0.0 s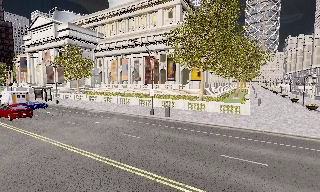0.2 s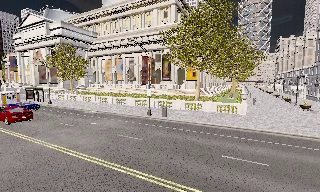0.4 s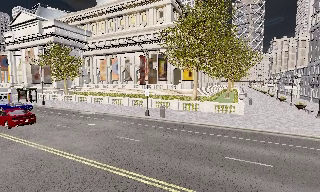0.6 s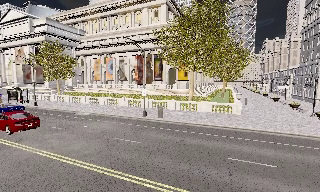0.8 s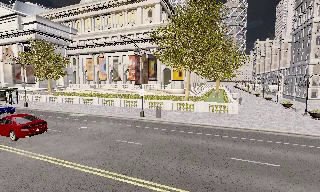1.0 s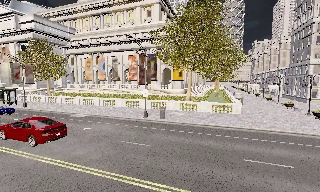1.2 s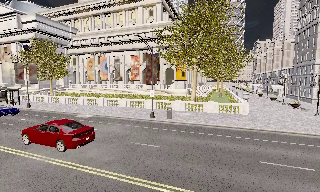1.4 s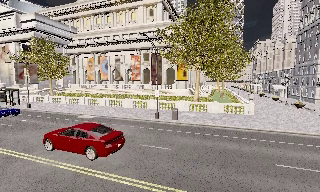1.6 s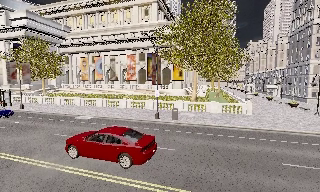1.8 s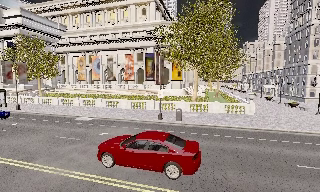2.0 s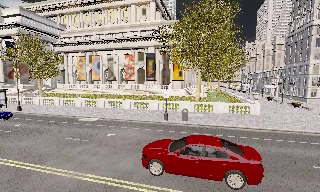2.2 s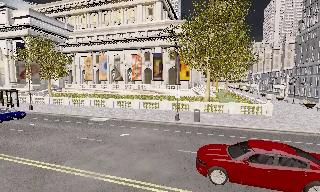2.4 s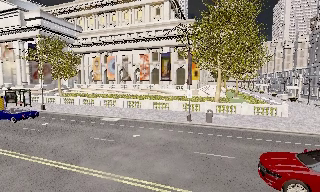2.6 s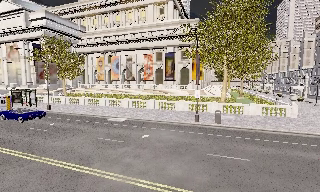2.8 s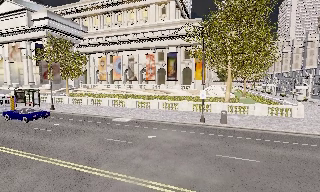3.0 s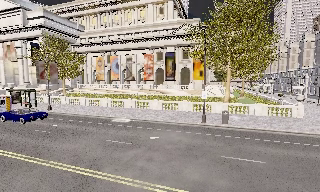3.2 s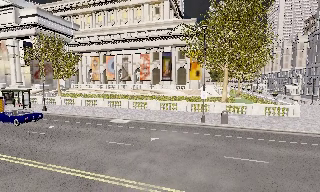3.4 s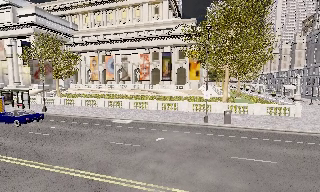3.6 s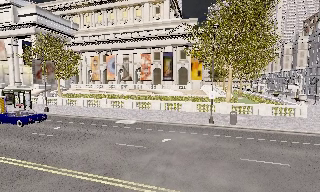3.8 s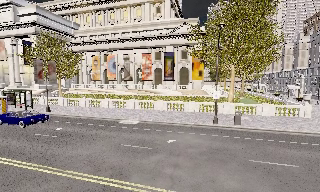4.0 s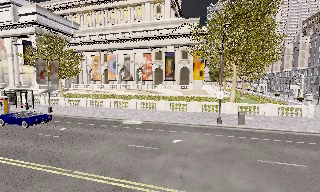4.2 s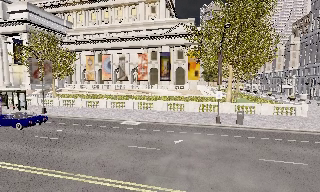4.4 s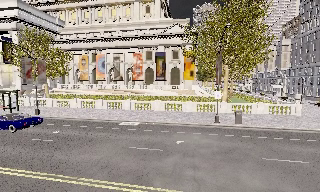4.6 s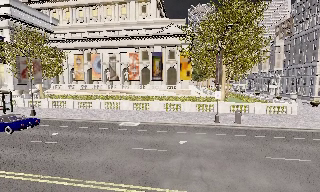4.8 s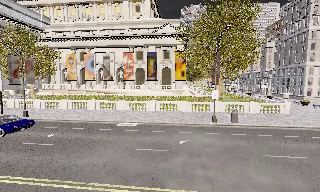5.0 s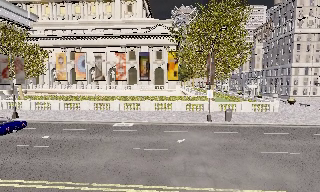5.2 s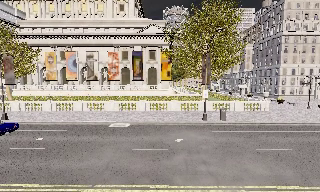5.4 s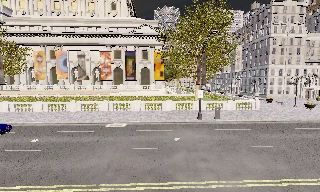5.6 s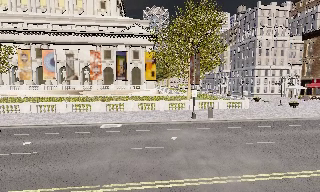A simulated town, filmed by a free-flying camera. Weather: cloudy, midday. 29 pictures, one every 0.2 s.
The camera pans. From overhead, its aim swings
clockwise.
0.0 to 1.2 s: The camera travels to its left and forward, about 3.5 m. It gains speed.
1.2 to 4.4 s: The camera travels to its left, about 9 m, so close, fixed things drift to the right.
4.4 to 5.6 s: The camera pans to its right, which is clockwise from overhead, by about 20 degrees. It travels to its left, about 3 m.
The film runs backward here.
